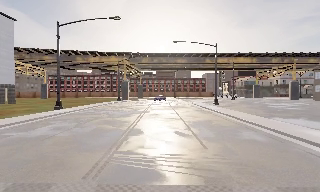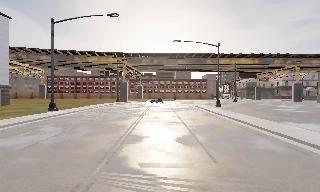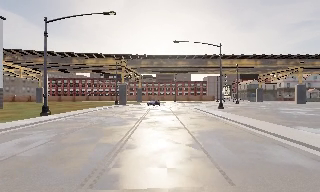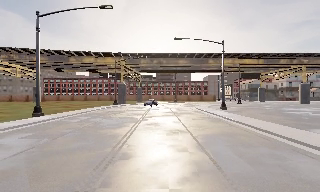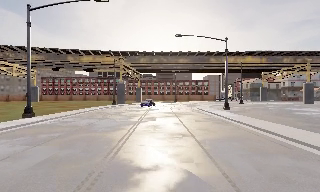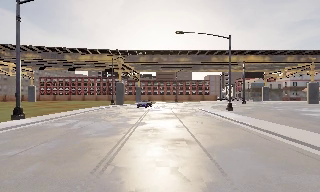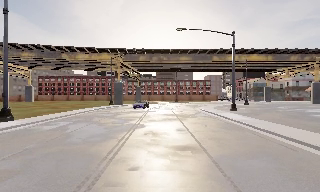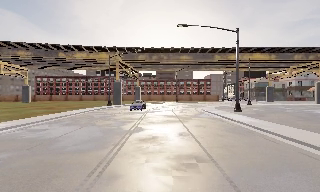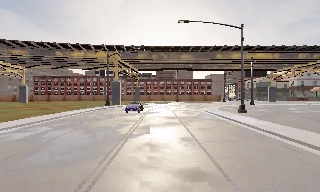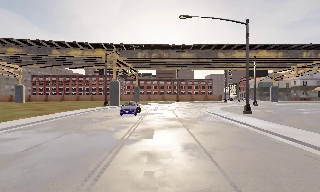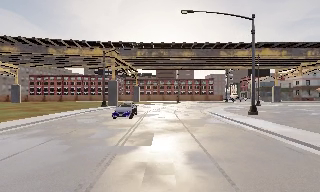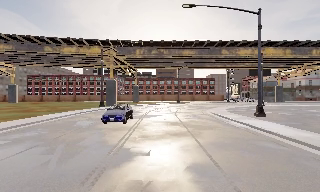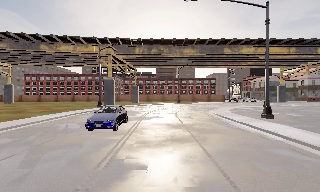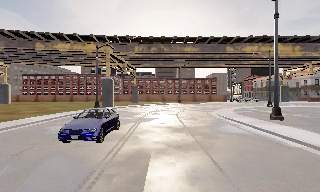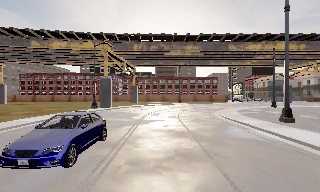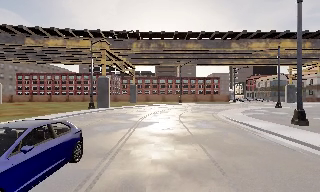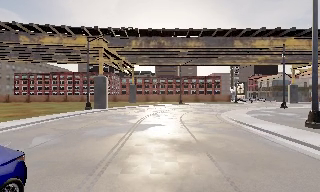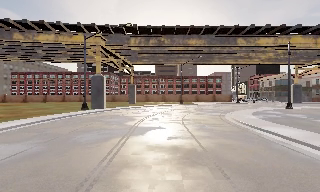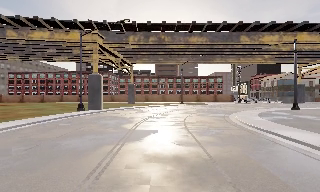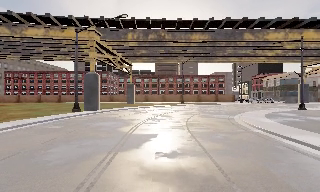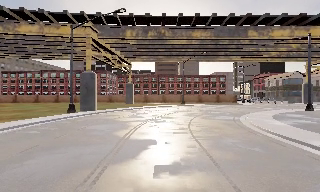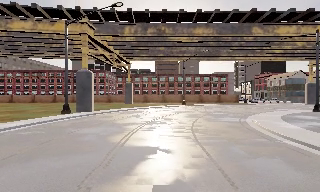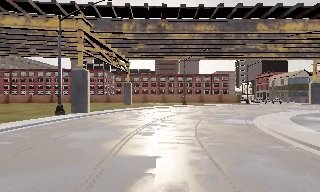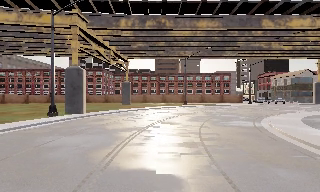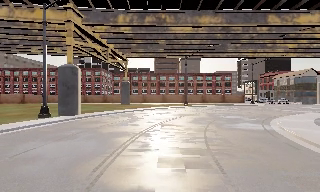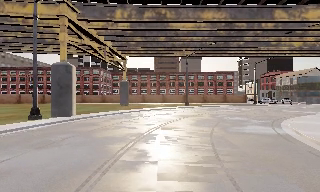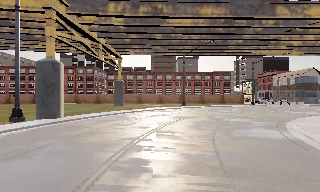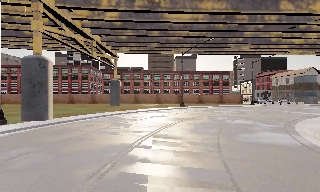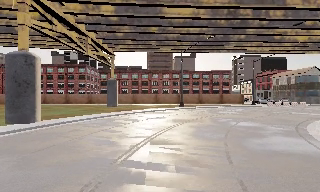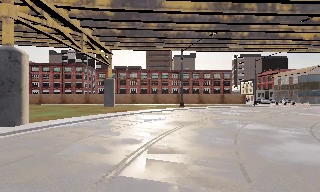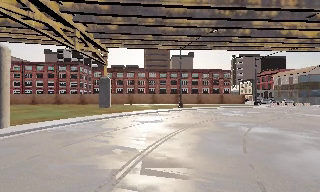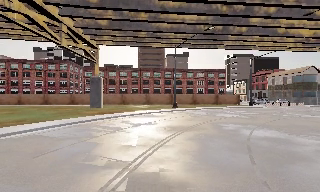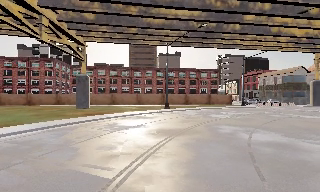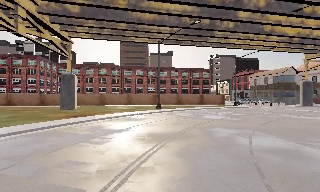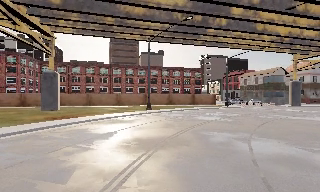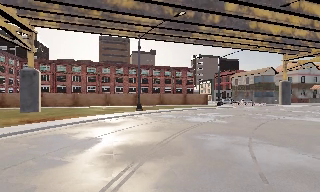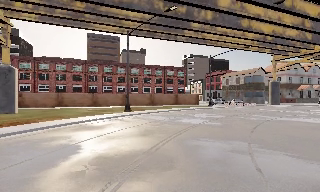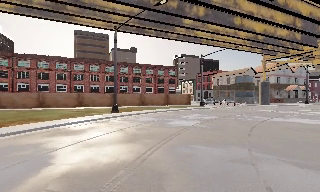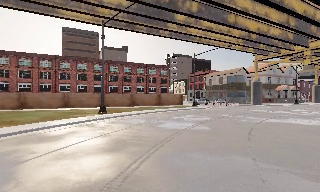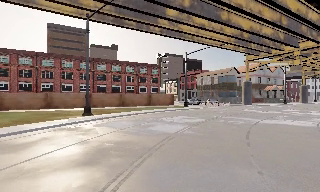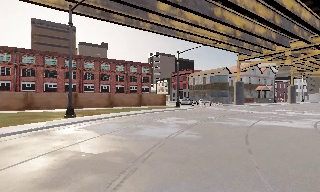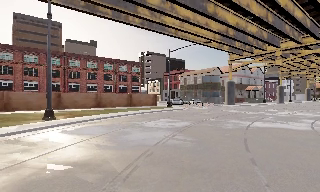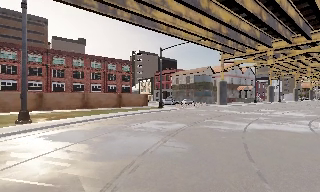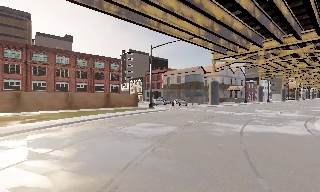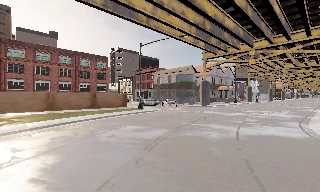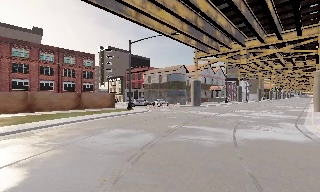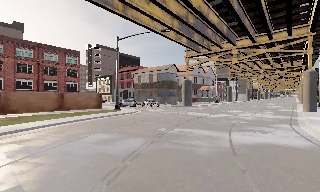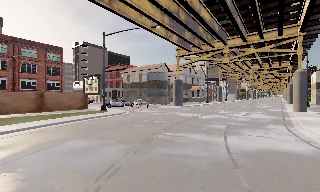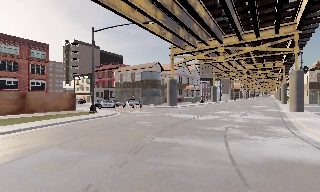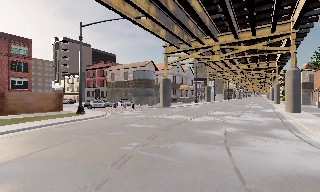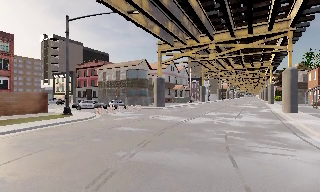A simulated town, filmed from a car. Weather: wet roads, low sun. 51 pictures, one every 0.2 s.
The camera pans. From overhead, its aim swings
clockwise.
The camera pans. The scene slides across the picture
to the left.
0.0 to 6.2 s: The camera travels forward, about 35 m, so what stands in front looms larger.
6.2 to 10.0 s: The camera pans to its right, which is clockwise from overhead, by about 55 degrees. It travels forward, about 20 m.
The film runs forward here.
